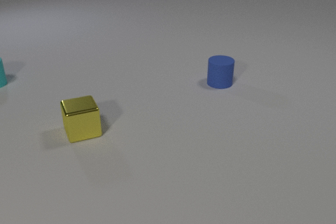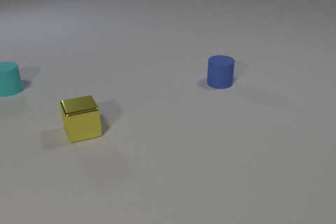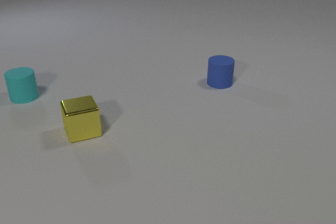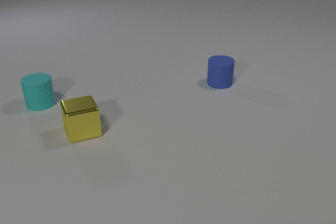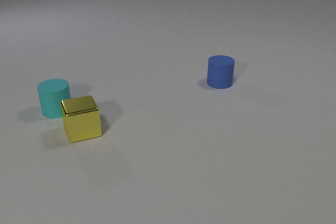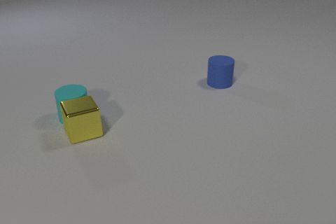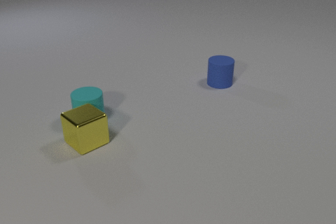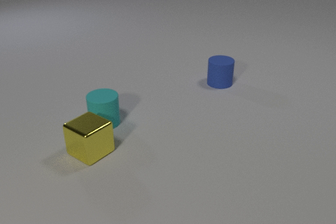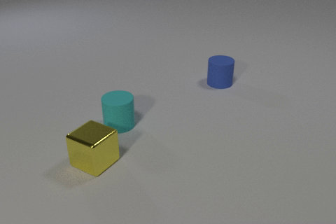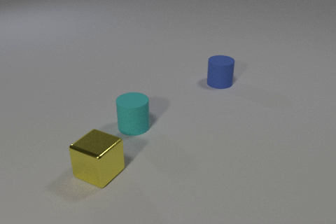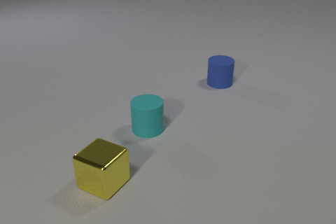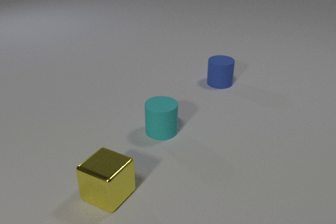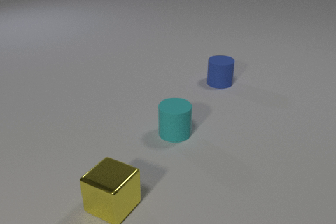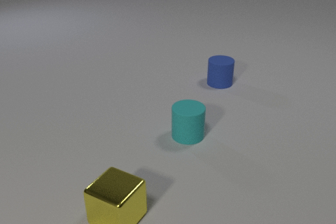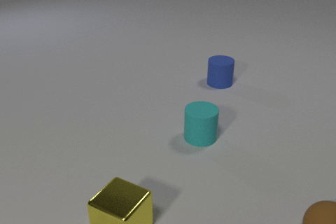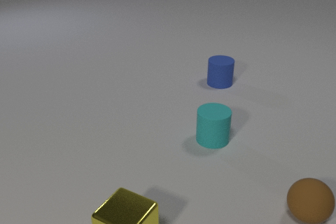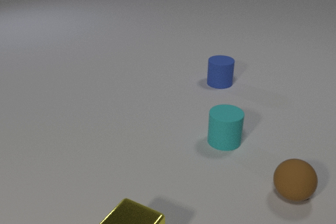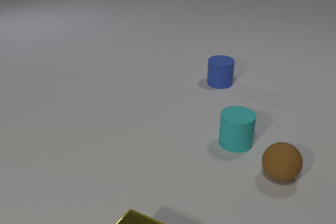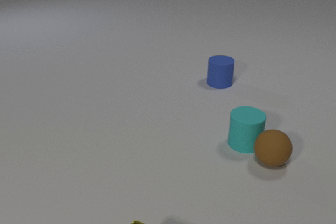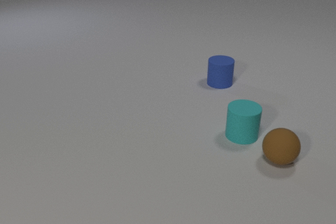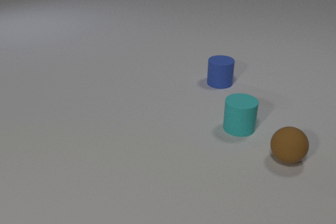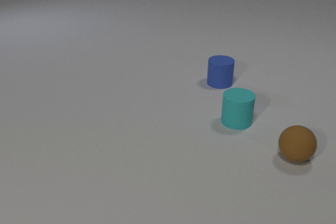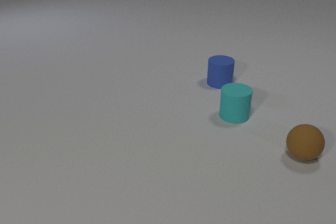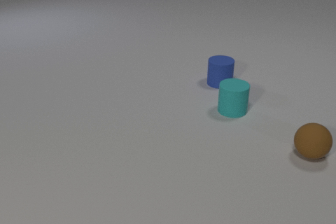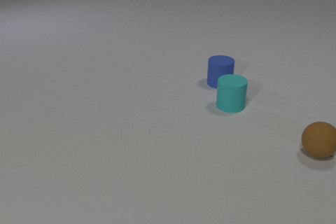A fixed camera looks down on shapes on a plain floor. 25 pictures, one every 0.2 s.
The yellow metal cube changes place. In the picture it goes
toward the camera.
The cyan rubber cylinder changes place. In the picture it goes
to the right.
0.0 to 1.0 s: The cyan rubber cylinder slides toward the camera and to the right. The cyan rubber cylinder and the yellow metal cube collide.
1.0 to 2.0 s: The cyan rubber cylinder slides to the right and toward the camera. The yellow metal cube slides toward the camera, spins counterclockwise seen from above by about 30 degrees, its near face sliding to the right.
2.0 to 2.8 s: The cyan rubber cylinder slides to the right. The yellow metal cube slides toward the camera. The brown rubber sphere comes in at the bottom edge, rolls away from the camera and to the left.
2.8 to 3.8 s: The cyan rubber cylinder slides to the right. The yellow metal cube slides toward the camera, leaves at the bottom edge. The brown rubber sphere rolls away from the camera and to the left. The cyan rubber cylinder and the brown rubber sphere collide.
3.8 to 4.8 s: The cyan rubber cylinder slides away from the camera. The brown rubber sphere rolls to the right and away from the camera.
What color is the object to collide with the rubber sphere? cyan.
What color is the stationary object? blue.
How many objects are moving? 3.
